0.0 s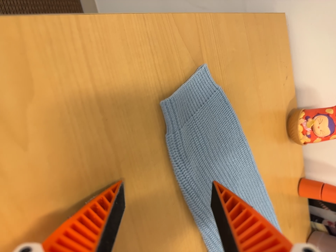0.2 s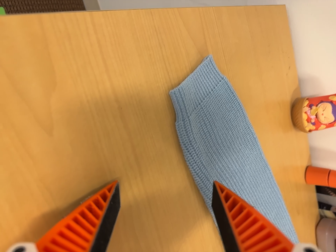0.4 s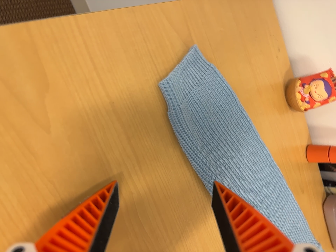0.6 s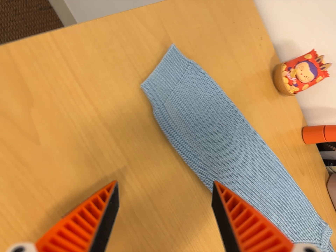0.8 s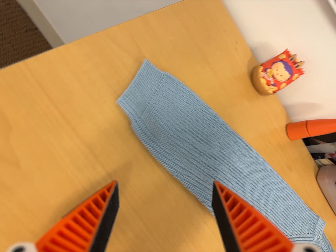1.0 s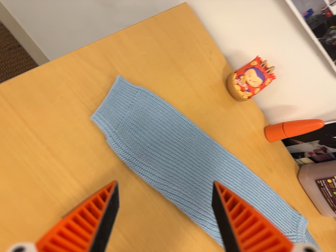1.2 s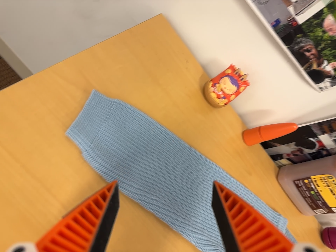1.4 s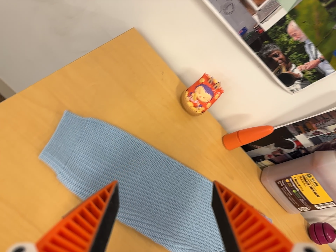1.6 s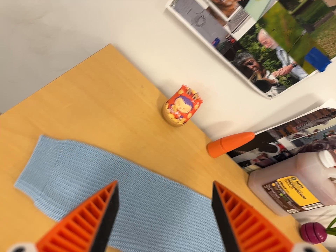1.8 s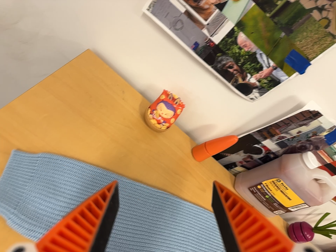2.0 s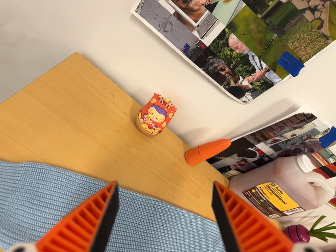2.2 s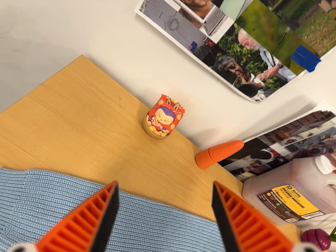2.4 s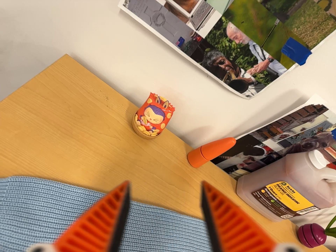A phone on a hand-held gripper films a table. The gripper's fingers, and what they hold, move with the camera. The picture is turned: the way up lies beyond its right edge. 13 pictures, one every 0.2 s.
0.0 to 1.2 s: The camera travels to its right and backward, about 12 cm, so close, fixed things drift to the left. It rolls about its line of sight by about 25 degrees, and the scene rotates counterclockwise.
1.2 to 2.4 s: The camera travels to its right, toward the top of its view and forward, about 14 cm, so close, fixed things drift to the left. It rolls about its line of sight by about 15 degrees, and the scene rotates counterclockwise.
The film runs backward here.
